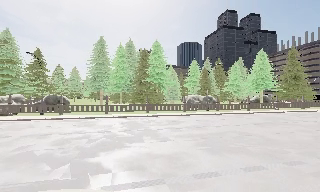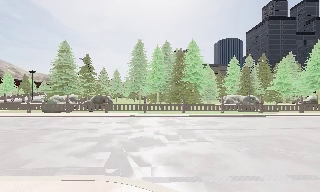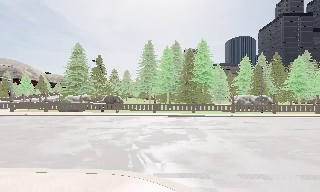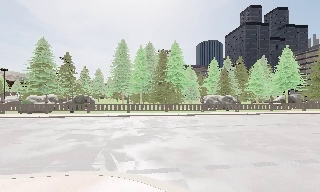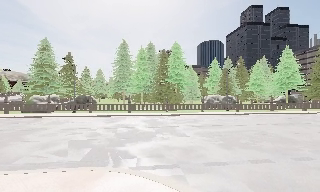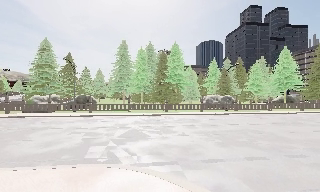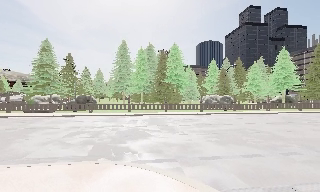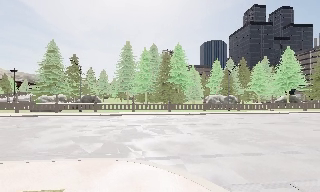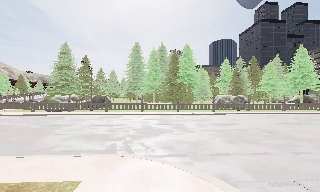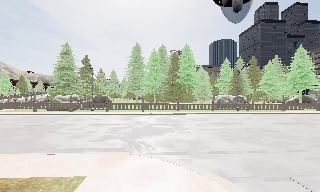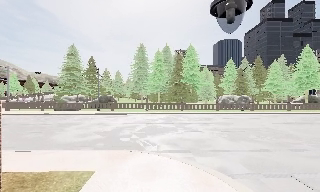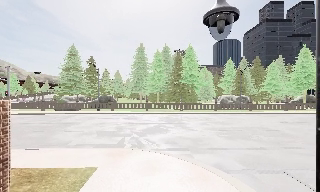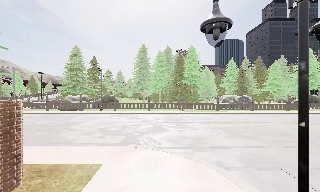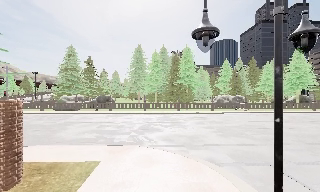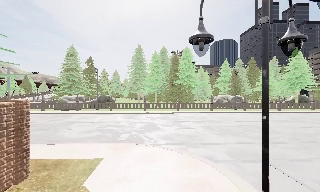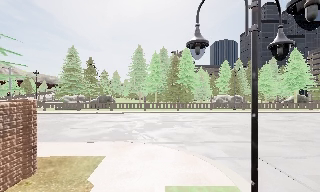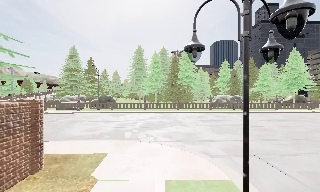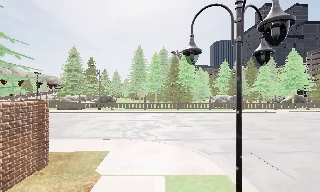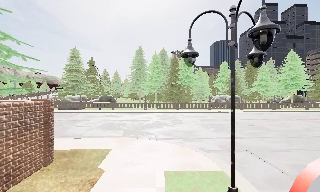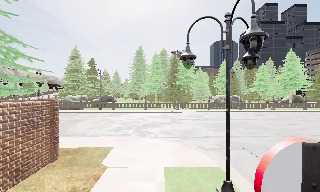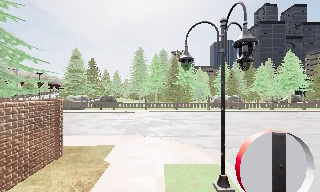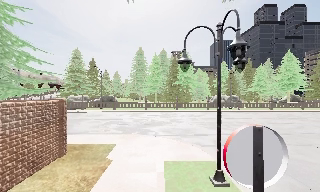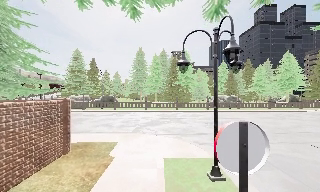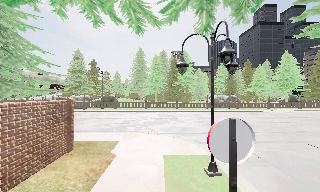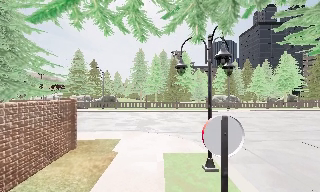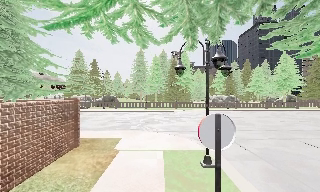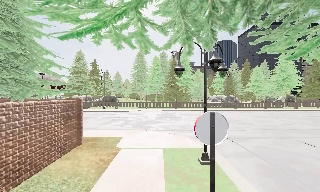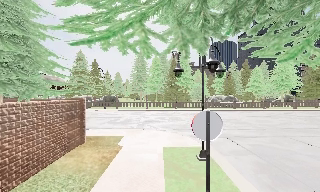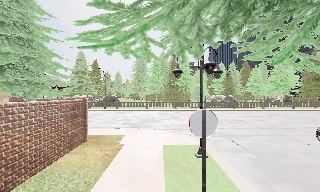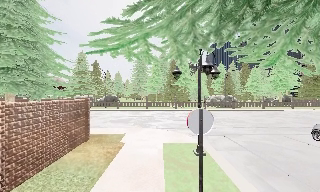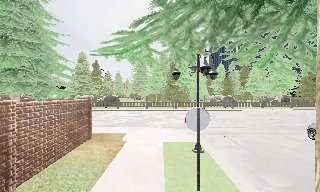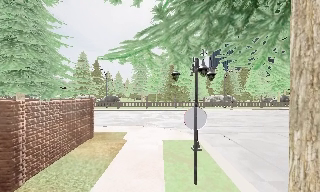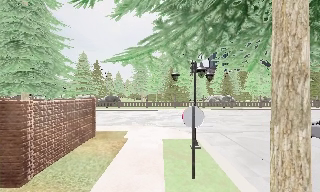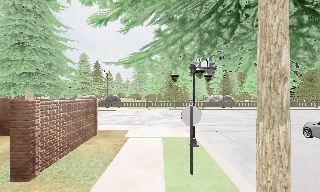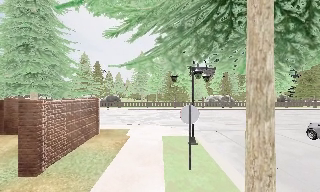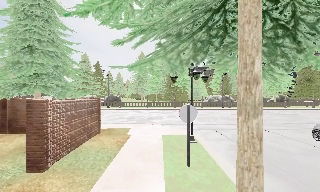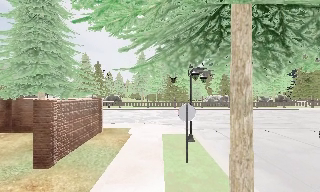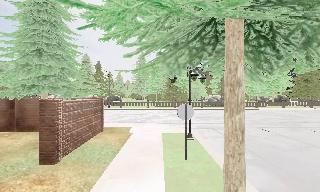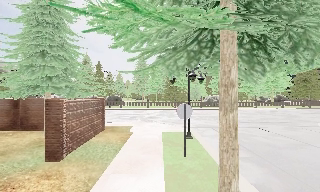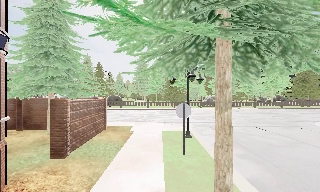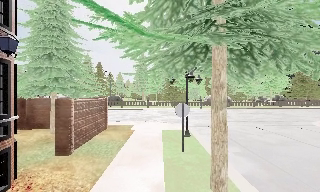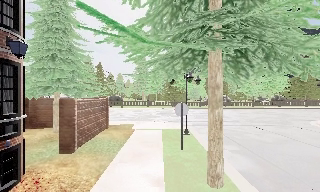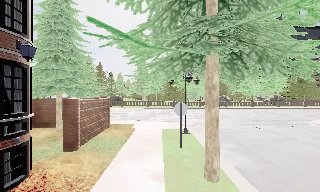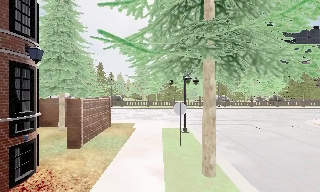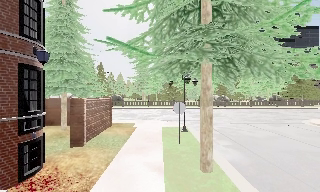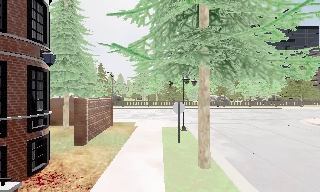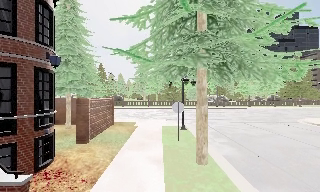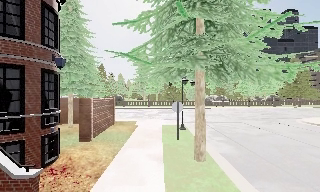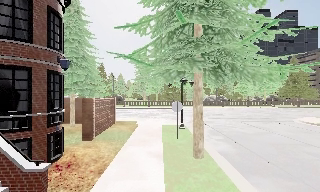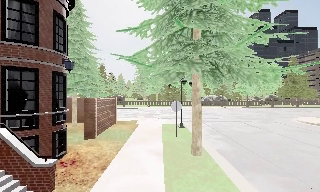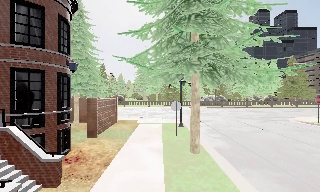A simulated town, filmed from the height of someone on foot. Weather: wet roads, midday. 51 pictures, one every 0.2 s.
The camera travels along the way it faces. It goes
backward.
0.0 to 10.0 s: The scene slides to the right, as the camera pans about 10 degrees to its left. It travels backward, about 15 m, so what stands in front gets smaller.
The film runs backward here.
